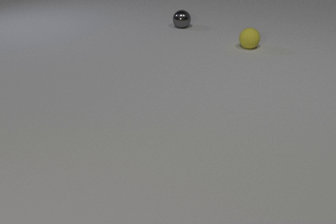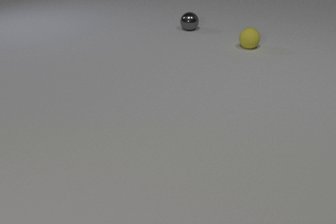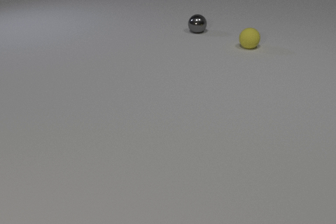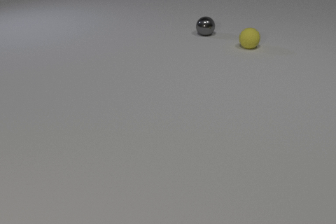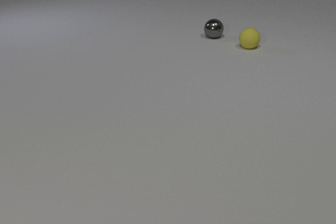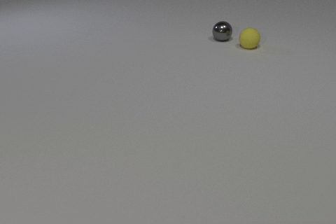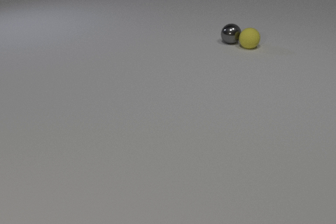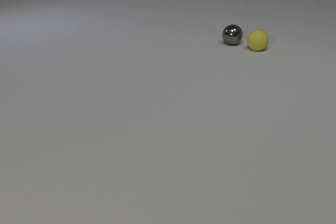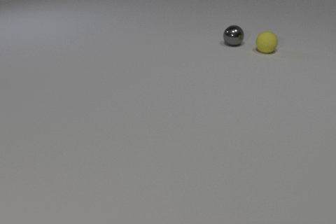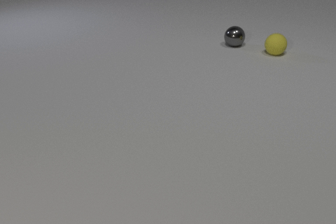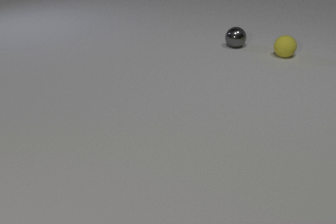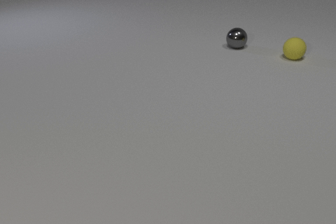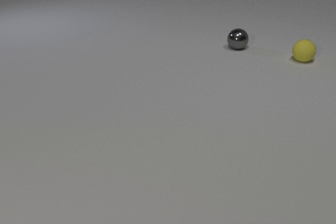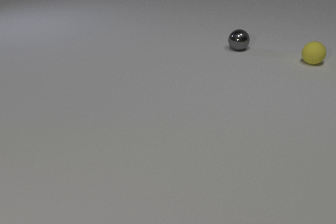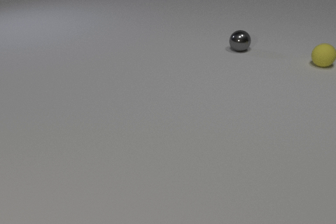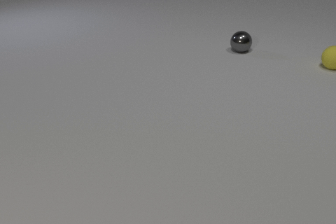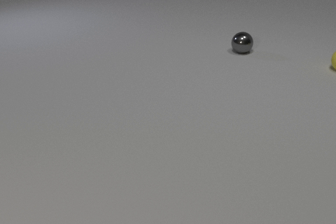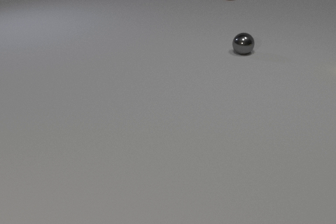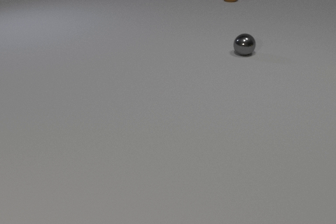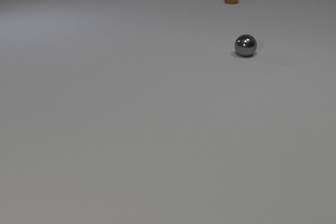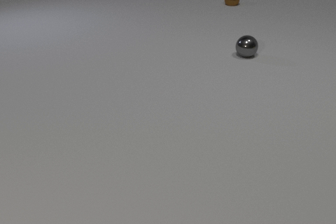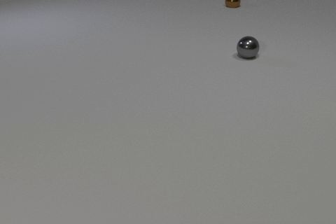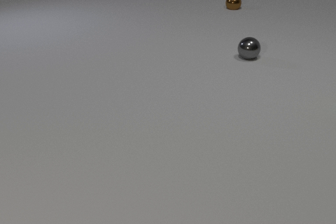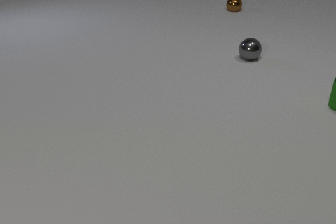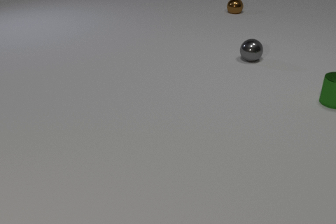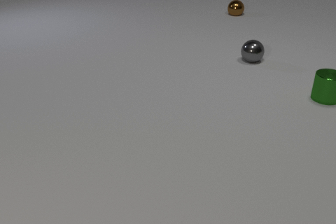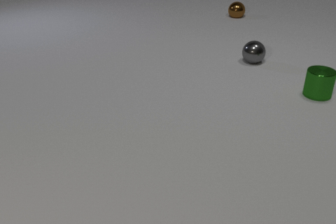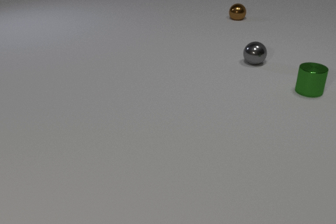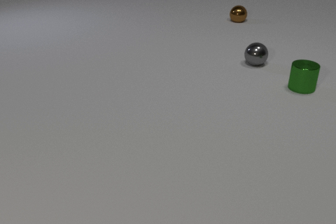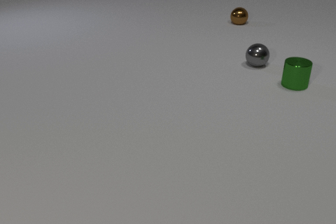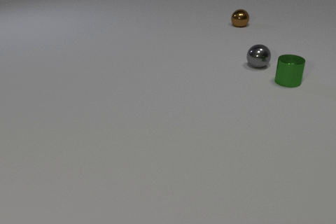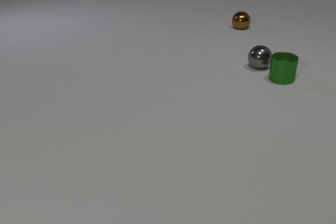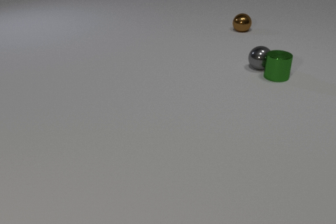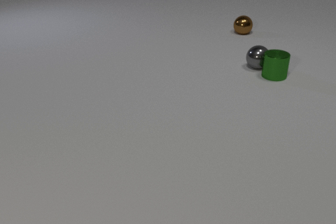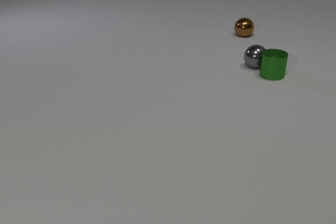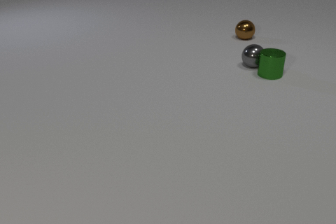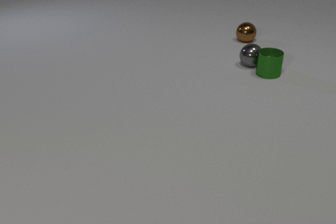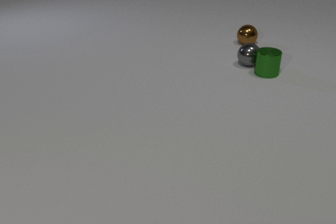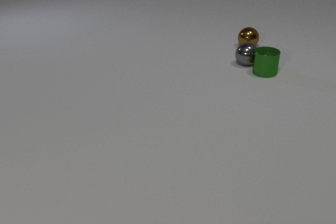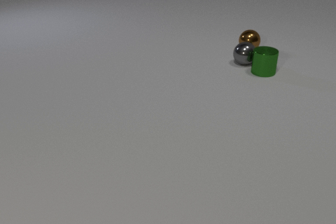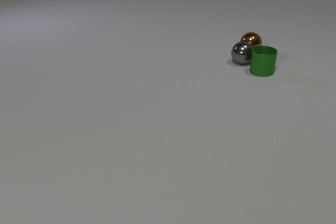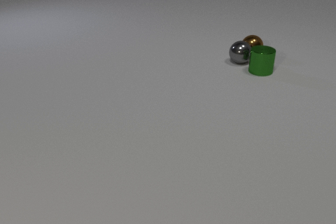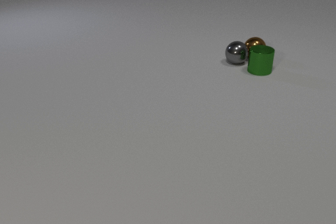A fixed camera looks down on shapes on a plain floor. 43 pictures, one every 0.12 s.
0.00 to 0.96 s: The gray metal sphere rolls to the right and toward the camera. The yellow rubber sphere rolls to the right and toward the camera. The gray metal sphere and the yellow rubber sphere collide.
0.96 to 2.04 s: The gray metal sphere rolls toward the camera and to the right. The yellow rubber sphere rolls to the right, leaves at the right edge. The brown metal sphere comes in at the top edge, rolls toward the camera.
2.04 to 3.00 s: The gray metal sphere rolls toward the camera and to the right. The green metal cylinder comes in at the right edge, slides to the left and away from the camera. The brown metal sphere rolls toward the camera.
3.00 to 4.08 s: The gray metal sphere rolls toward the camera. The green metal cylinder slides to the left and away from the camera. The brown metal sphere rolls toward the camera. The gray metal sphere and the green metal cylinder collide.
4.08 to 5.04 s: The gray metal sphere rolls to the left. The green metal cylinder slides to the left and away from the camera. The brown metal sphere rolls toward the camera. The gray metal sphere and the brown metal sphere collide.
Are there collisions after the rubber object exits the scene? yes.
How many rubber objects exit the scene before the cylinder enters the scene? 1.
Are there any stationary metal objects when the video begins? no.
